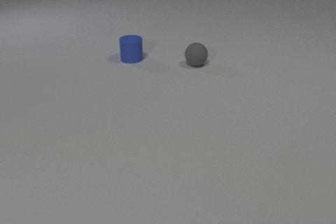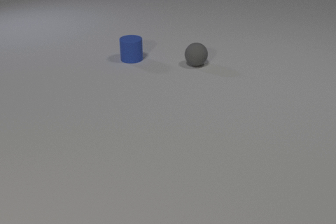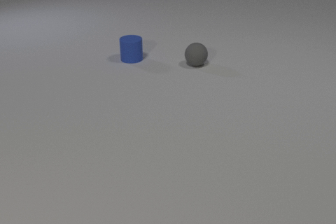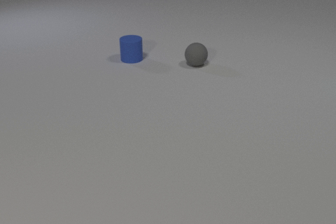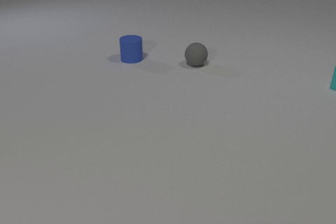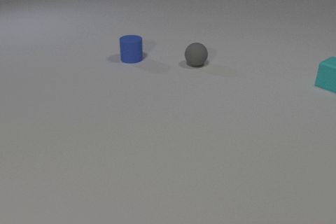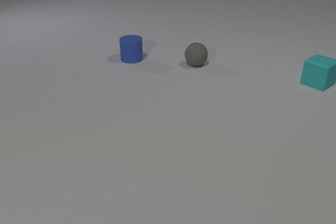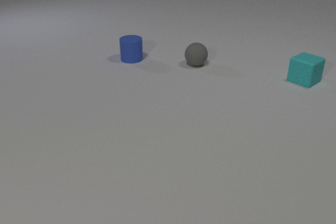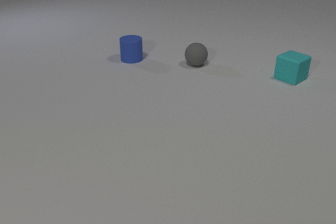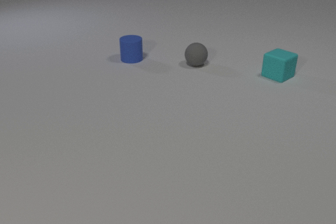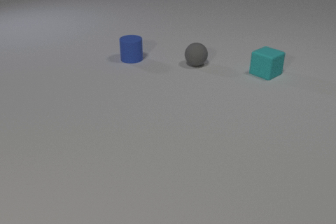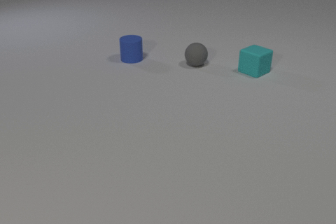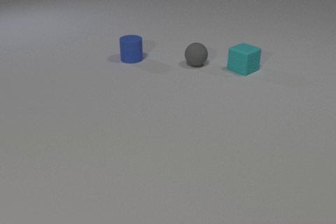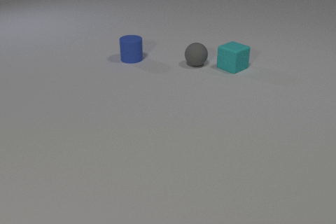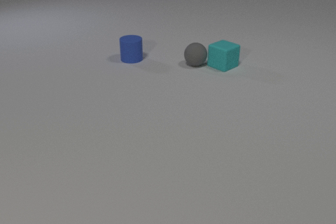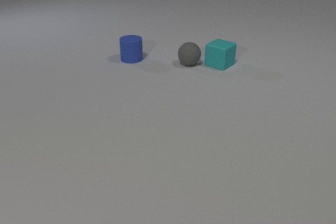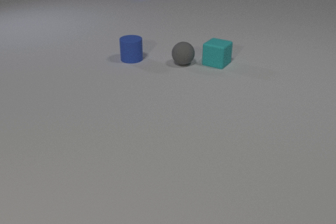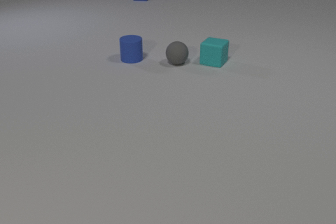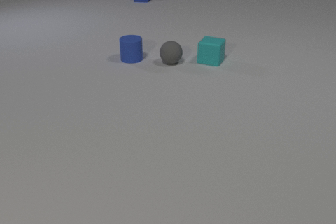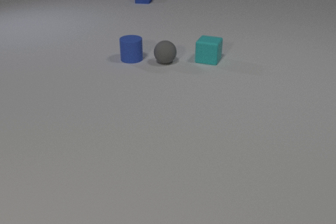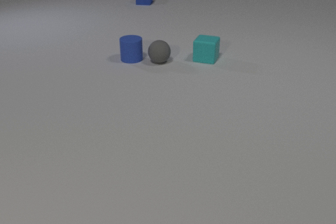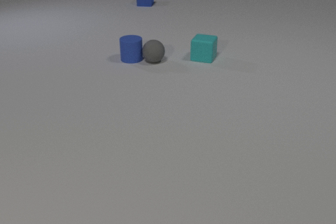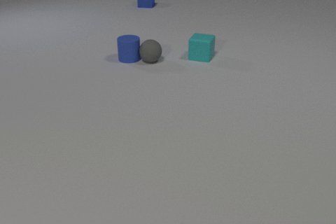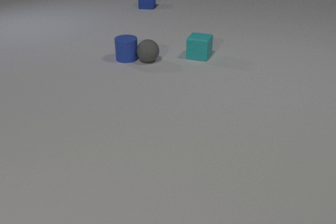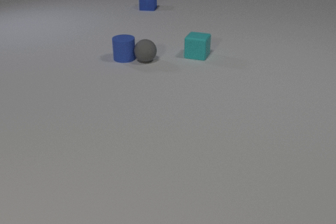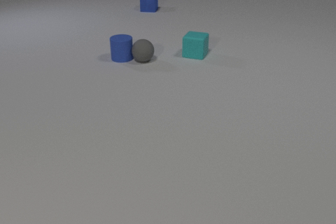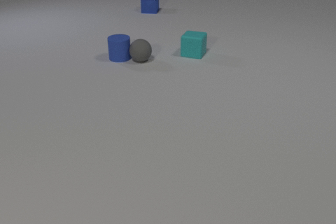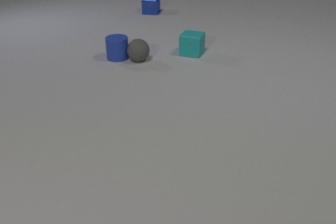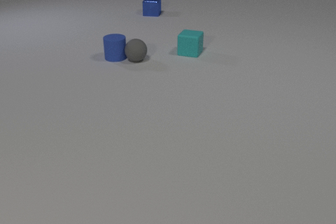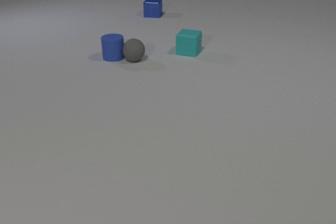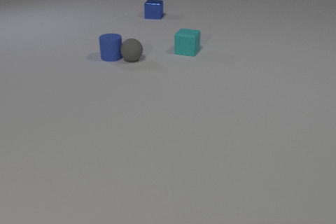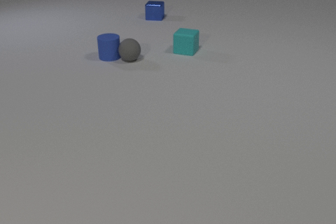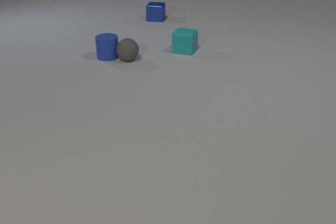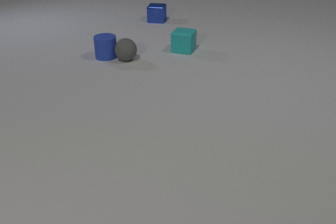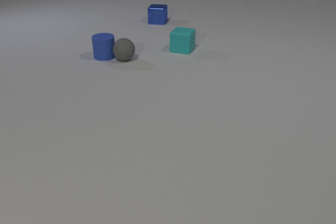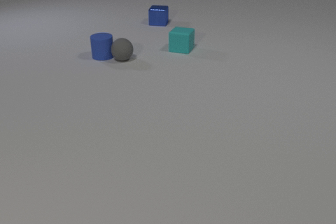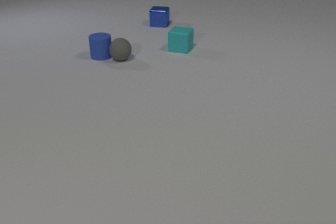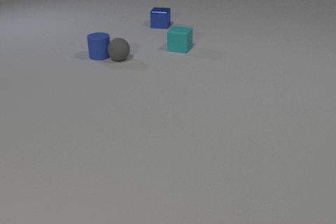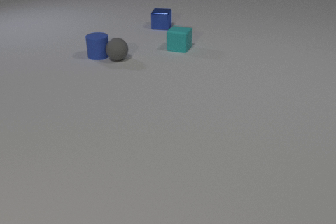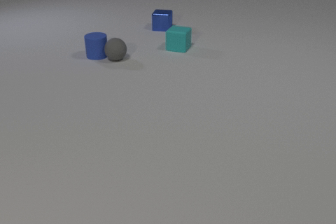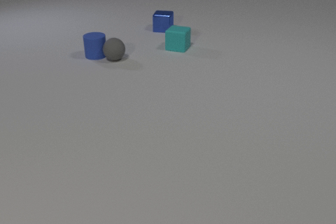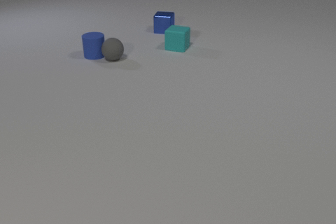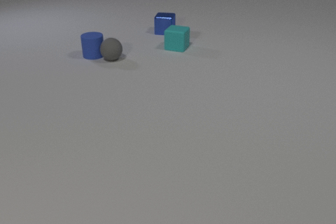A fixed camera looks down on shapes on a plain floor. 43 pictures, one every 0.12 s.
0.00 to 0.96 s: The cyan rubber cube comes in at the right edge, slides to the left.
0.96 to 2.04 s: The cyan rubber cube slides to the left, spins counterclockwise seen from above by about 15 degrees, its near face sliding to the right. The gray rubber sphere rolls to the left. The blue metal cube comes in at the top edge, slides toward the camera. The cyan rubber cube and the gray rubber sphere collide.
2.04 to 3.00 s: The cyan rubber cube slides to the left and away from the camera. The gray rubber sphere rolls to the left. The blue rubber cylinder slides to the left. The blue metal cube slides toward the camera. The gray rubber sphere and the blue rubber cylinder collide.
3.00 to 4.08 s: The cyan rubber cube slides away from the camera and to the left. The gray rubber sphere rolls to the left. The blue rubber cylinder slides to the left. The blue metal cube slides toward the camera.
4.08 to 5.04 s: The cyan rubber cube slides away from the camera and to the left. The gray rubber sphere rolls to the left. The blue rubber cylinder slides to the left and away from the camera. The blue metal cube slides toward the camera.
What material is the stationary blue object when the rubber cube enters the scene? rubber.
Are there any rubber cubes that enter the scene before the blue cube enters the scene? yes.
What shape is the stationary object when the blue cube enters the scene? cylinder.
